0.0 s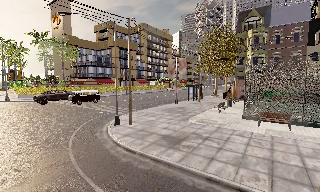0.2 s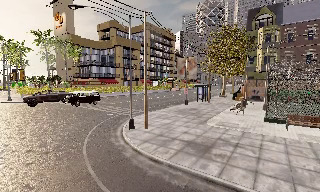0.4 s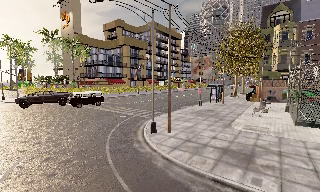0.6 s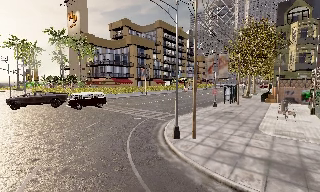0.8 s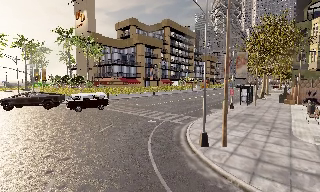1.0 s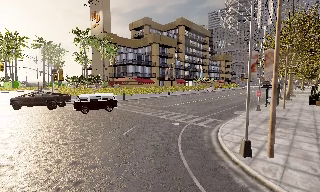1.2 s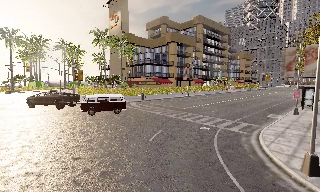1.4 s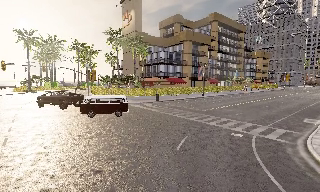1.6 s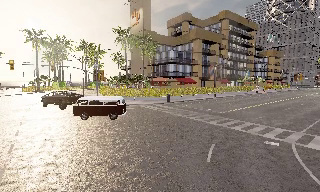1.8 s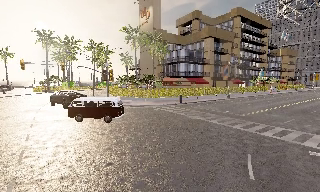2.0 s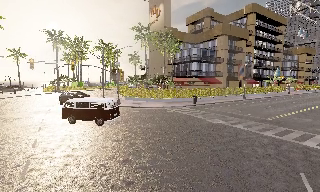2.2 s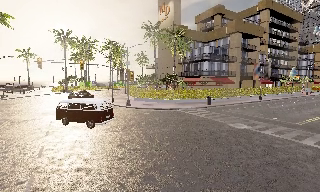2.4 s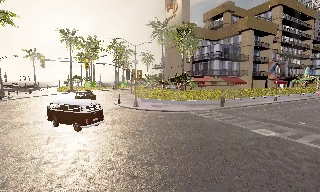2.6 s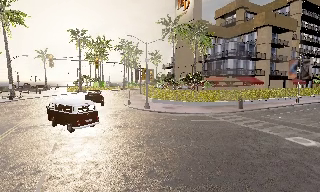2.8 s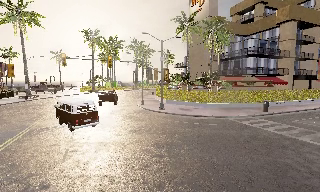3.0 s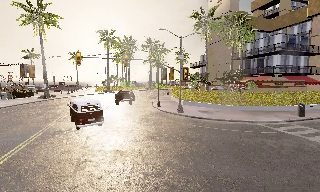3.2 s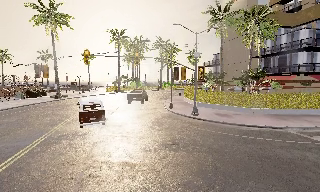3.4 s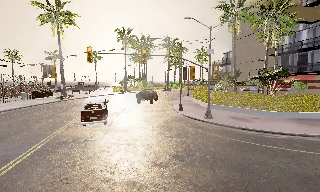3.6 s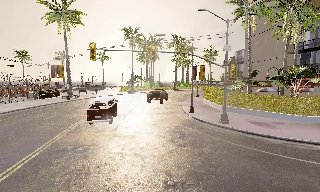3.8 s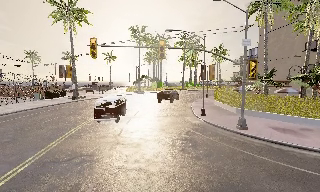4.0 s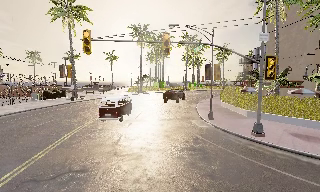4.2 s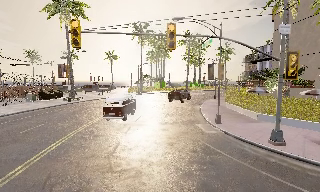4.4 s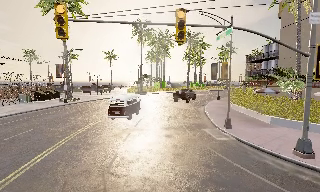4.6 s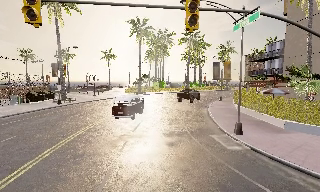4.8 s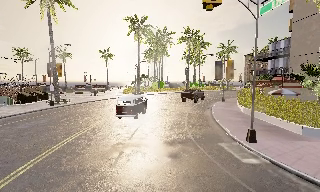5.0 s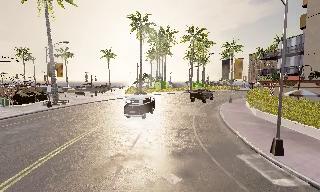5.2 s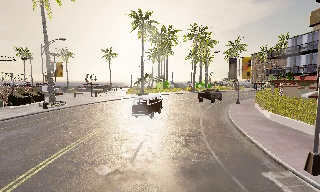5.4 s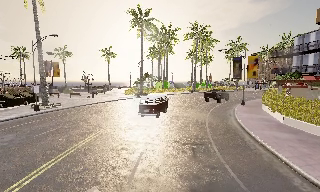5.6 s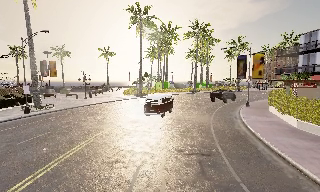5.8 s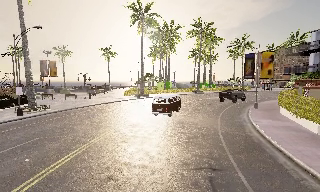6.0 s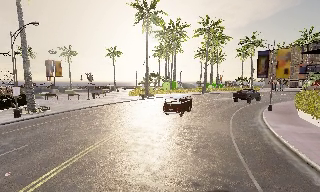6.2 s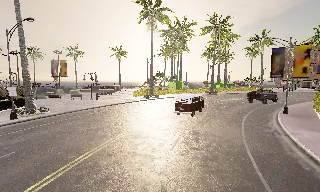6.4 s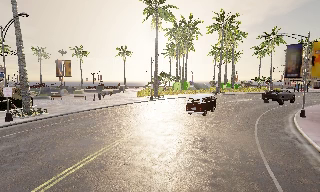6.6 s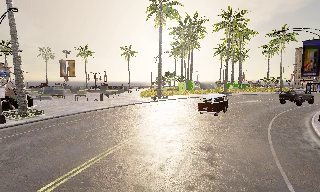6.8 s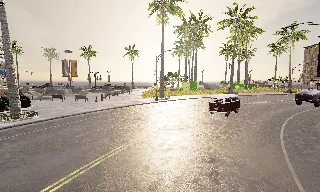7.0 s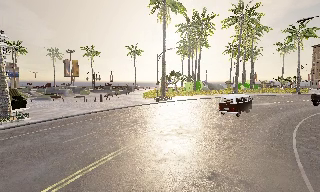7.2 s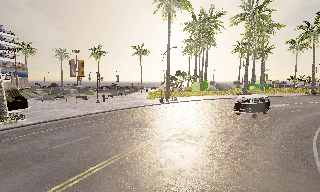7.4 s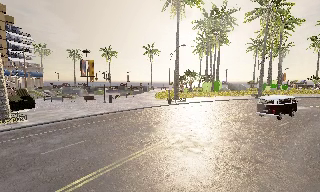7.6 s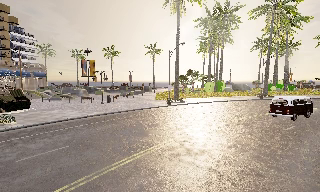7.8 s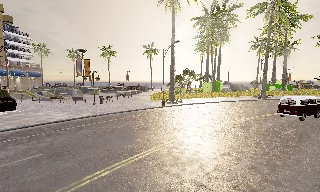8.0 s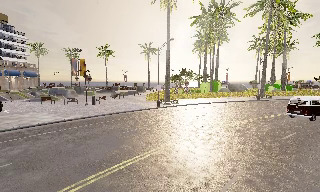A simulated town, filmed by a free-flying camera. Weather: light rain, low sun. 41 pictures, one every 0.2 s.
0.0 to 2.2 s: The scene slides to the right, as the camera pans about 25 degrees to its left. It travels forward and to its left, about 16 m, so what stands in front looms larger.
2.2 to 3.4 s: The camera pans to its left, which is counterclockwise from overhead, by about 20 degrees. It travels forward, about 8 m, so what stands in front looms larger.
3.4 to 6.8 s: The scene slides to the right, as the camera pans about 15 degrees to its left. It travels forward, about 20 m, so what stands in front looms larger.
6.8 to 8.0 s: The camera travels forward and to its right, about 7 m, so what stands in front looms larger.
The film runs forward here.
